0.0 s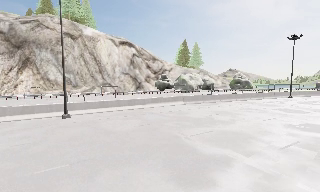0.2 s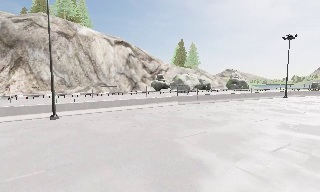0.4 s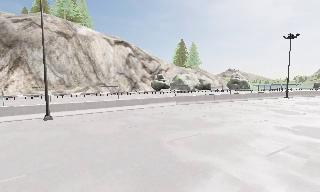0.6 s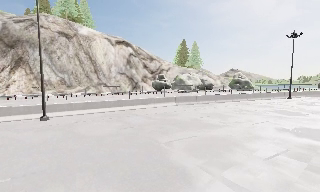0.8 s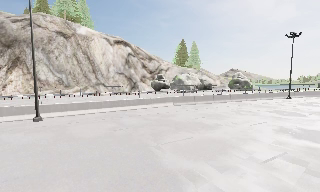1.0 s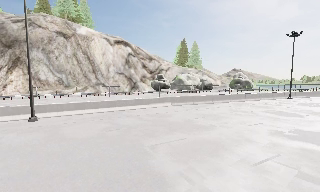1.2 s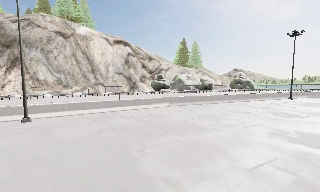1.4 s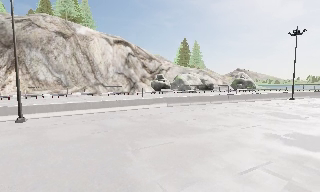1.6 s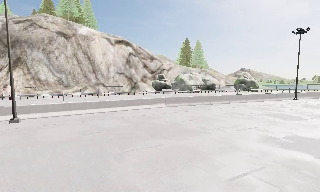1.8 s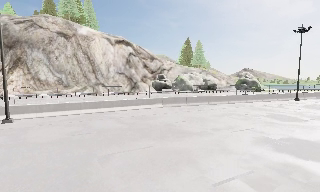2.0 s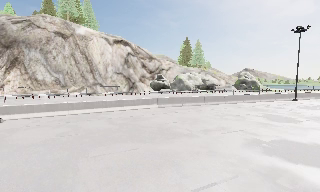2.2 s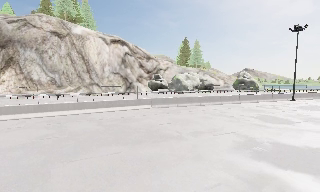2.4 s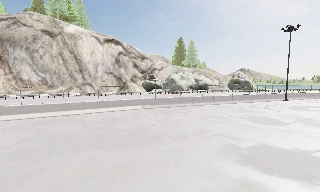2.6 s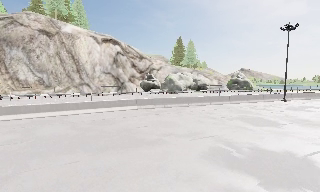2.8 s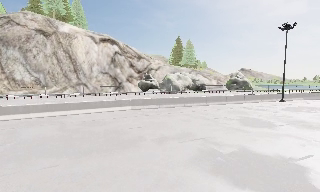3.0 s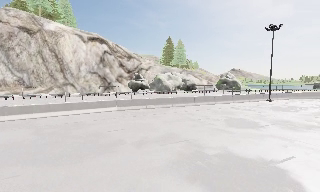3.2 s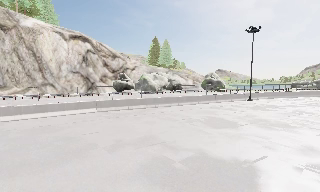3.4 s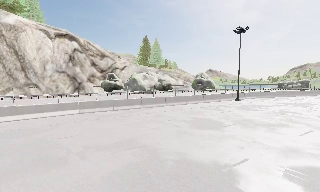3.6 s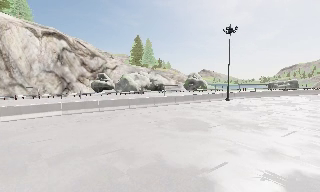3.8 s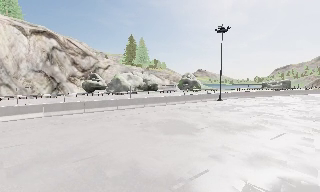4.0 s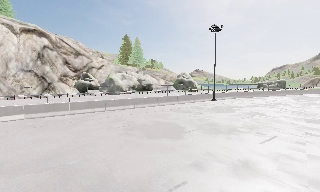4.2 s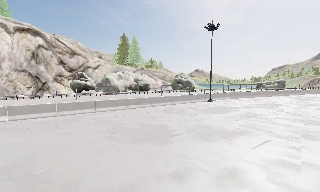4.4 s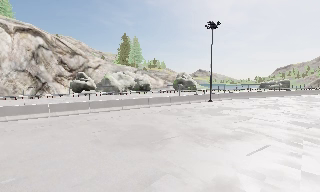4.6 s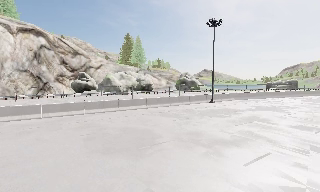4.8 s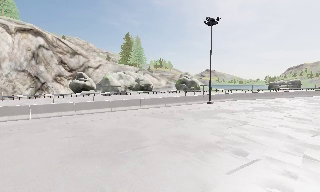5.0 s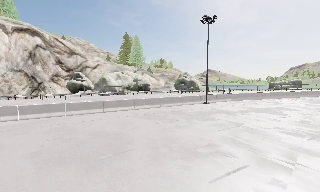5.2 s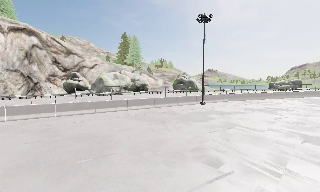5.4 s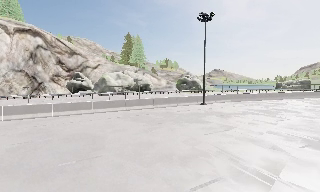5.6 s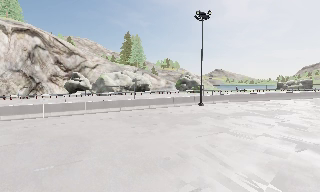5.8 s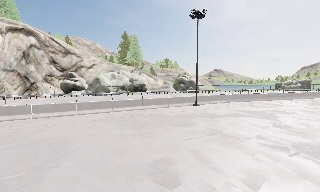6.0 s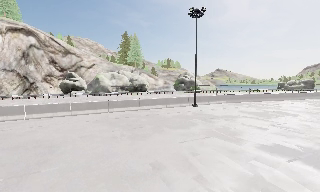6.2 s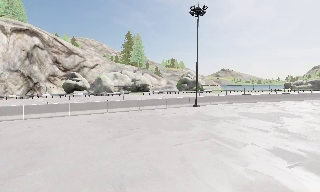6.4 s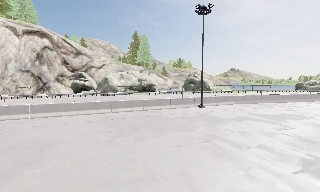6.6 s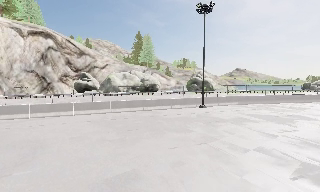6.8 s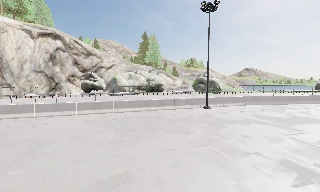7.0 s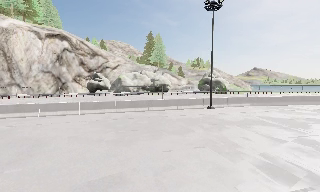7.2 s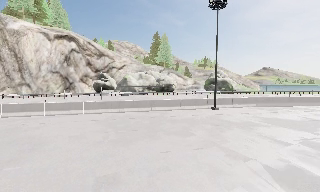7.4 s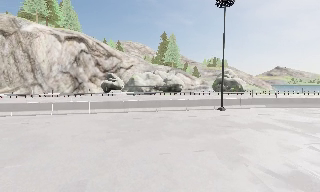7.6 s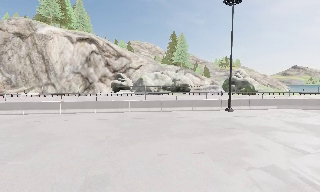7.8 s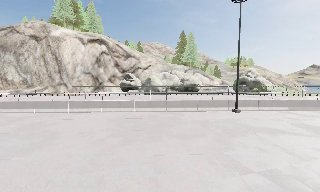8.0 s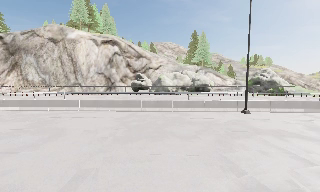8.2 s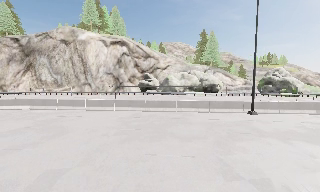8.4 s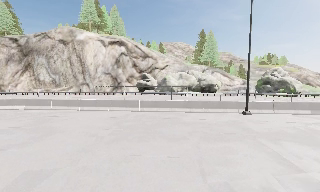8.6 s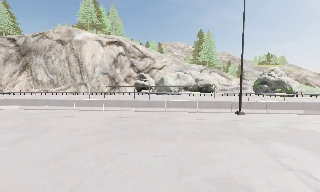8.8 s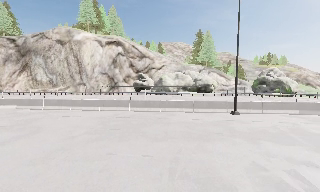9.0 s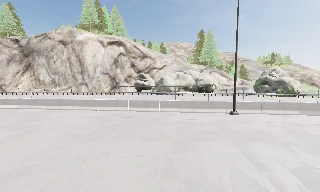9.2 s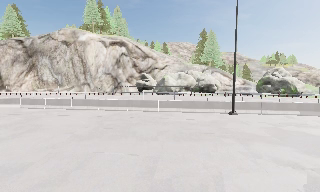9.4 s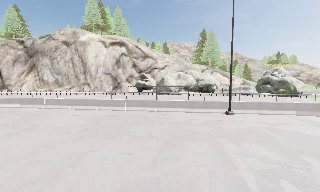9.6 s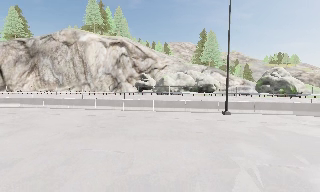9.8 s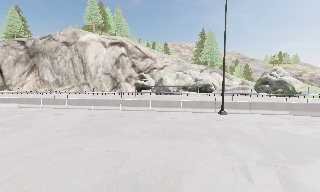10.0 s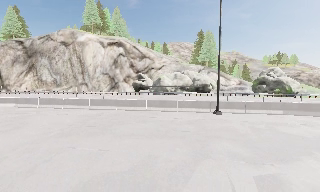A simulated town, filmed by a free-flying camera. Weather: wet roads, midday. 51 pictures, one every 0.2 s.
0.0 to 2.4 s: The camera travels to its right and forward, about 7 m, so close, fixed things drift to the left.
2.4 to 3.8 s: The scene slides to the left, as the camera pans about 15 degrees to its right. It travels to its right and forward, about 5 m, so close, fixed things drift to the left.
3.8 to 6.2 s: The camera travels to its right and forward, about 10 m, so close, fixed things drift to the left.
6.2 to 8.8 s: The camera pans to its left, which is counterclockwise from overhead, by about 30 degrees. It travels to its right, about 7 m.
8.8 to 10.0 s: The camera travels to its right, about 2.5 m, so close, fixed things drift to the left.
The film runs forward here.
